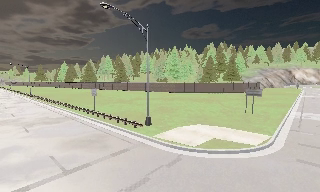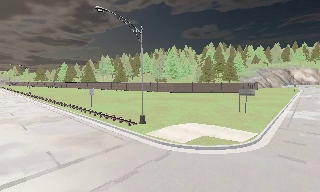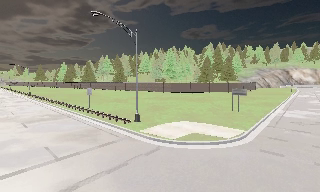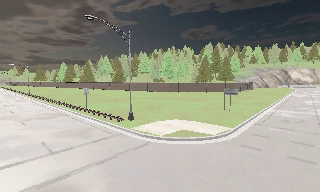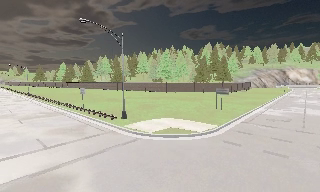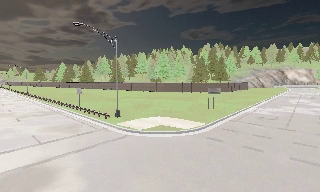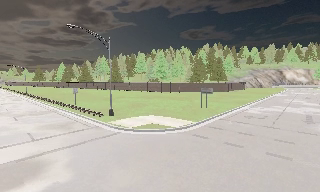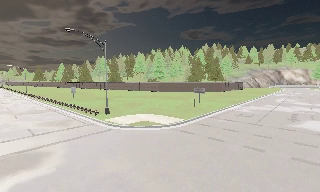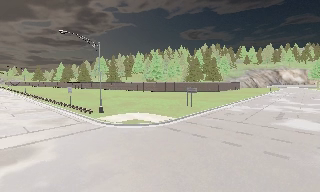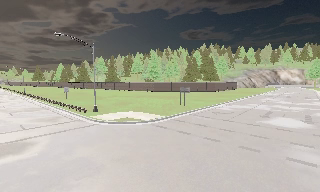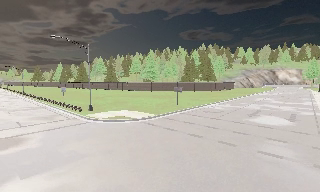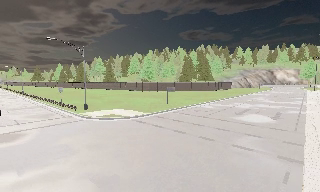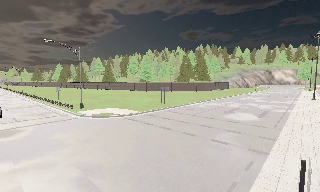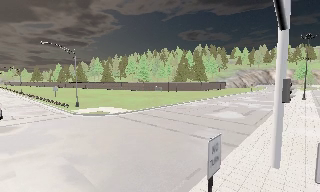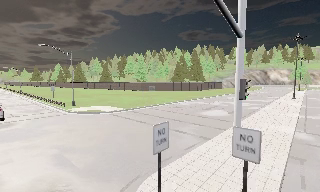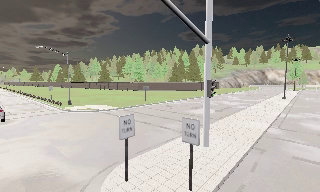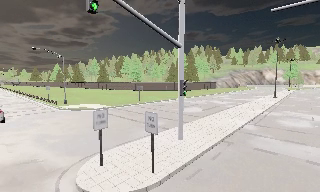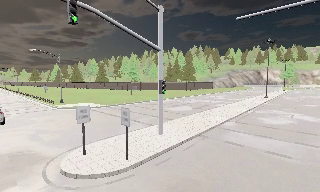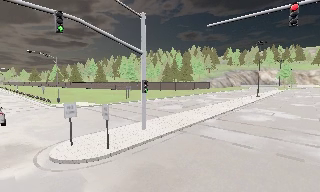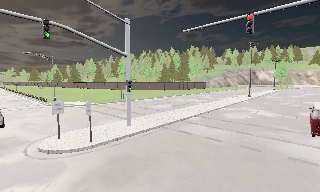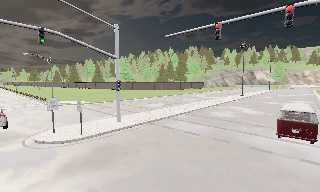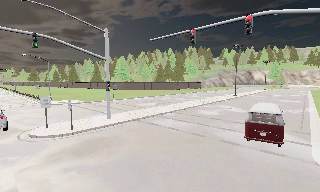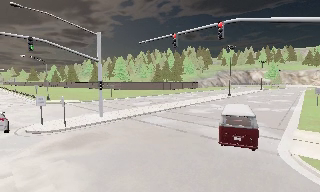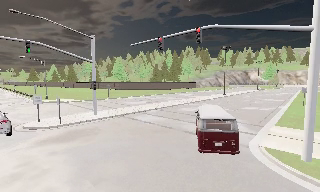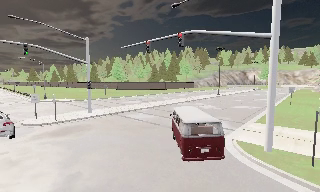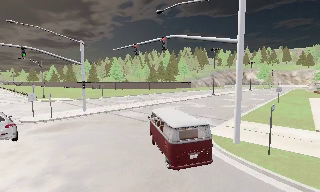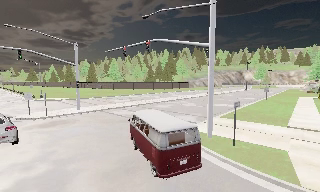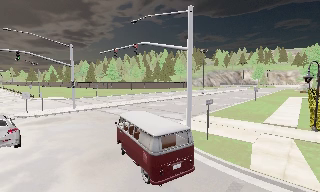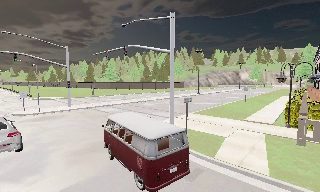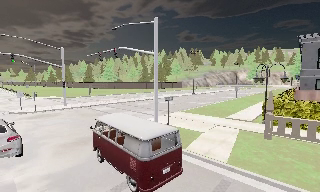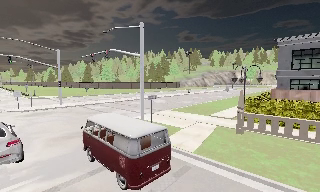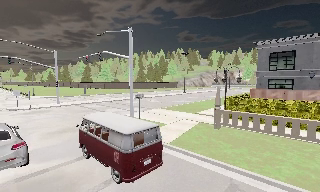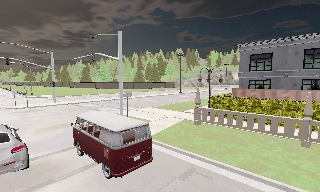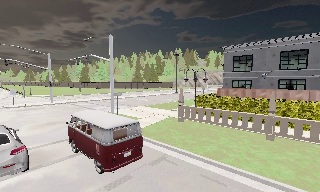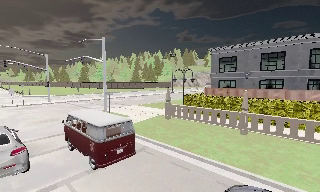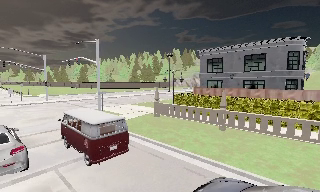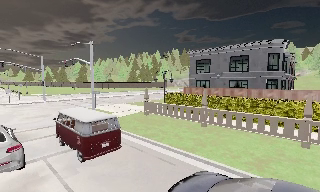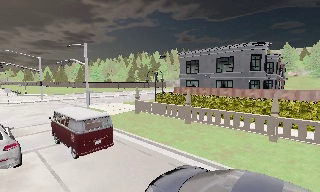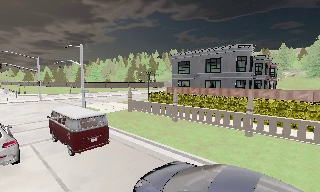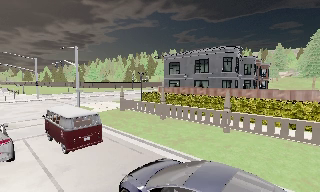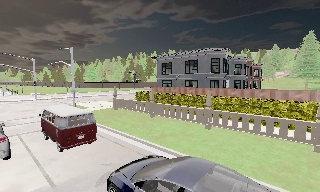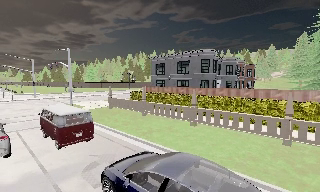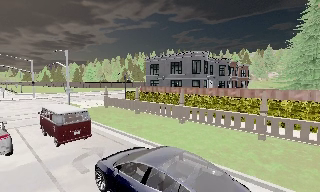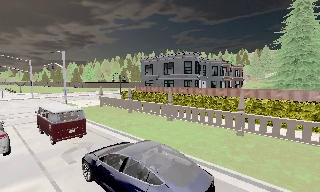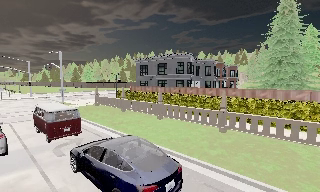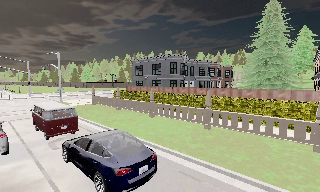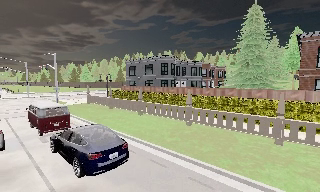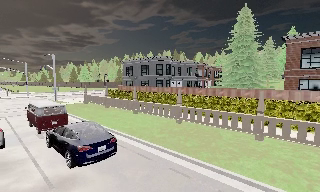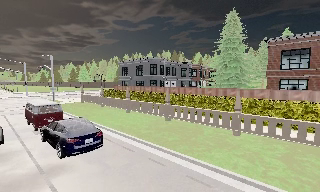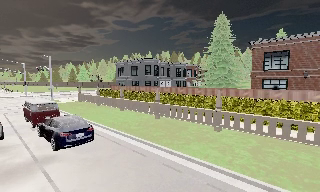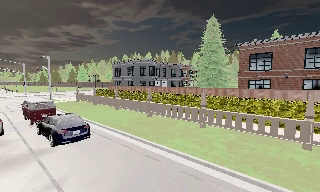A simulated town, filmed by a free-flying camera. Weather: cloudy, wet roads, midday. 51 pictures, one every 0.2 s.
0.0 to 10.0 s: The camera travels to its right and backward, about 65 m, so close, fixed things drift to the left.
The film runs backward here.
